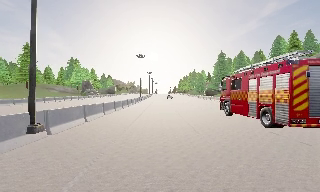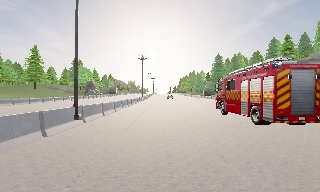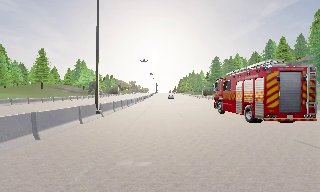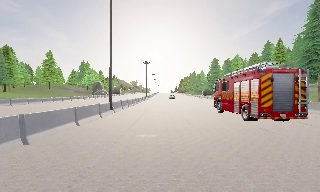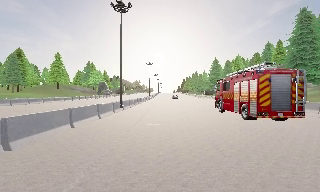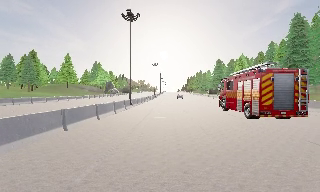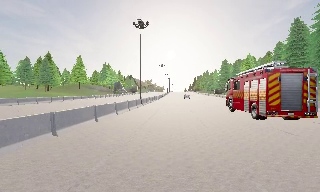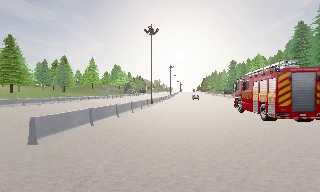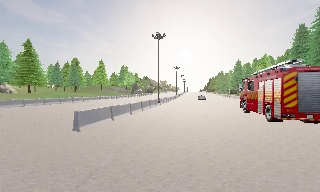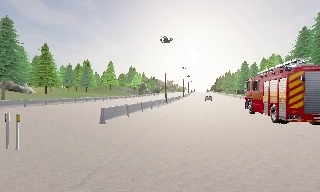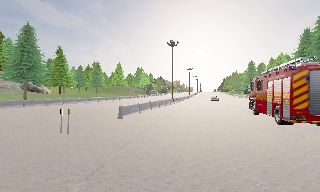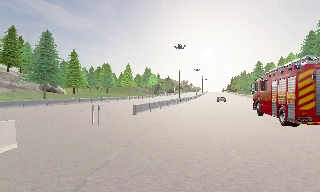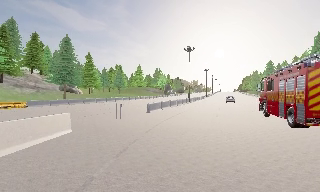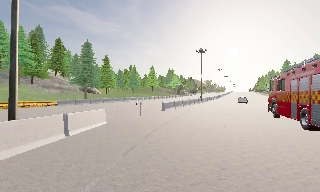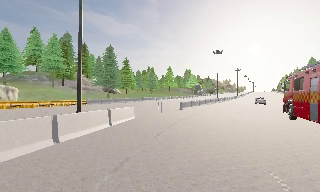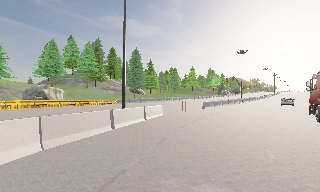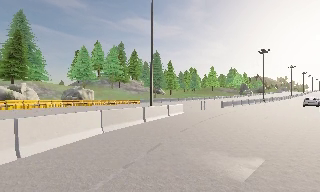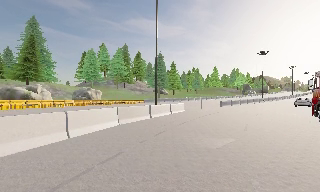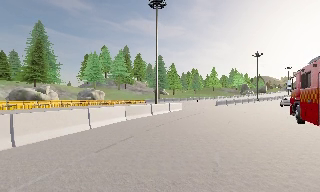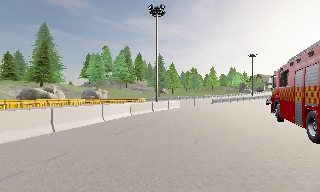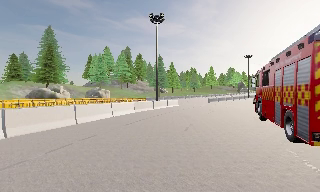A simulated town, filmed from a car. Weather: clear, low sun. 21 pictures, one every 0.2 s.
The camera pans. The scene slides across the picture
to the right.
The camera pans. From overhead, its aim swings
counterclockwise.
0.0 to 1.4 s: The camera travels backward, about 19 m, so what stands in front gets smaller.
1.4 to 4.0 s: The camera pans to its left, which is counterclockwise from overhead, by about 40 degrees. It travels backward, about 25 m.
The film runs backward here.
